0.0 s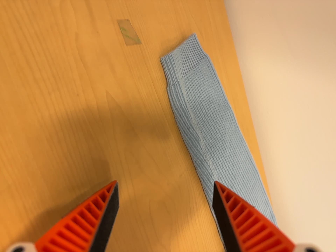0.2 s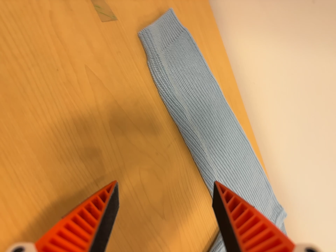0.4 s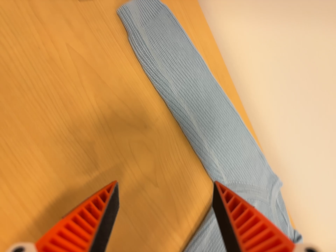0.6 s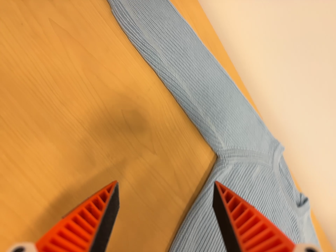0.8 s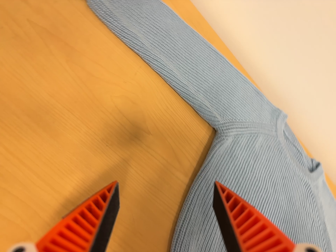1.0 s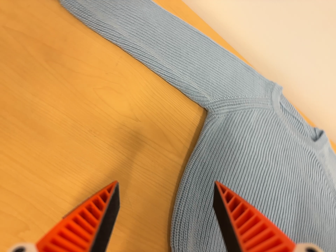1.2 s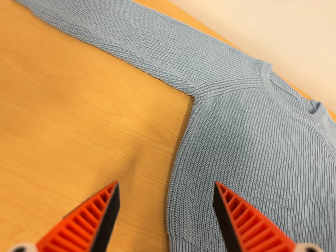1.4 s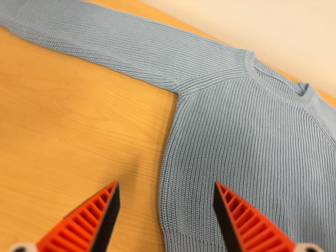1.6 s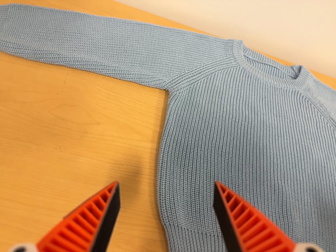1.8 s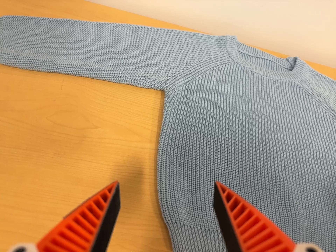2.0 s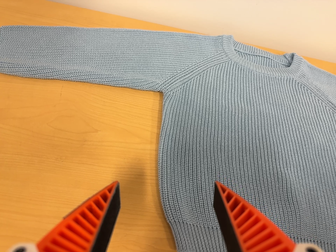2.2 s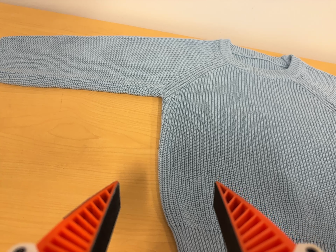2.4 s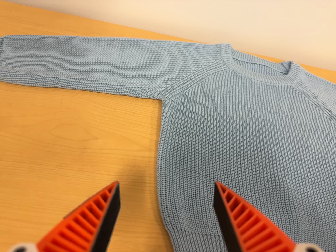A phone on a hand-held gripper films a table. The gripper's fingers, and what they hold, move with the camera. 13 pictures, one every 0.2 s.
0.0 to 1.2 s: The camera pans to its left by about 10 degrees. It travels to its right and toward the bottom of its view, about 20 cm. Its aim tips toward the bottom of its view by about 10 degrees, and the scene shifts upward. It rolls about its line of sight by about 40 degrees, and the scene rotates counterclockwise.
1.2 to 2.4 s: The camera travels to its right, about 7 cm. It rolls about its line of sight by about 20 degrees, and the scene rotates counterclockwise.
The film runs backward here.
